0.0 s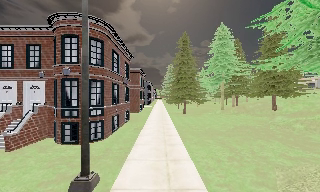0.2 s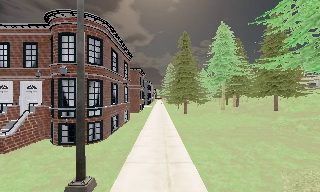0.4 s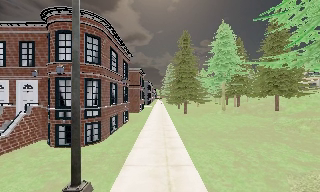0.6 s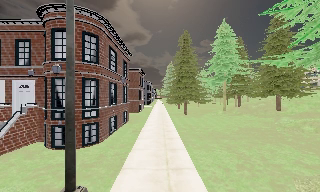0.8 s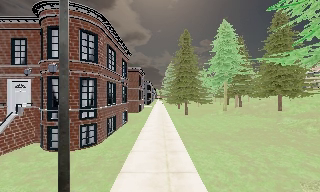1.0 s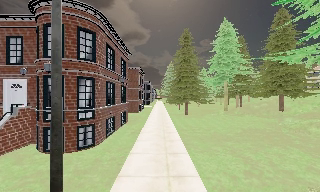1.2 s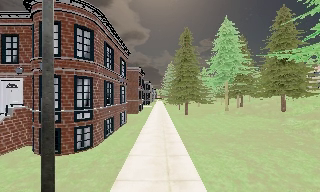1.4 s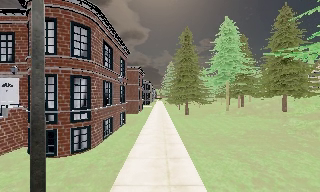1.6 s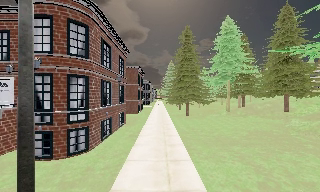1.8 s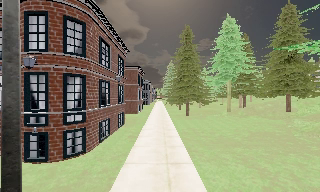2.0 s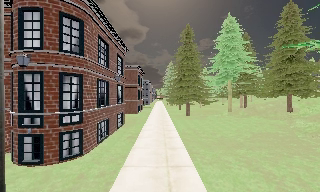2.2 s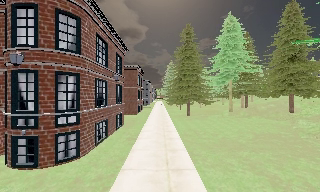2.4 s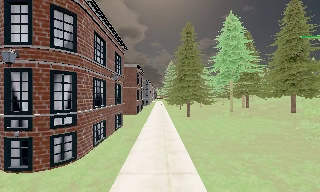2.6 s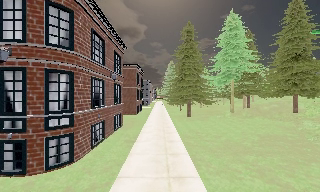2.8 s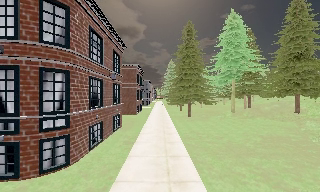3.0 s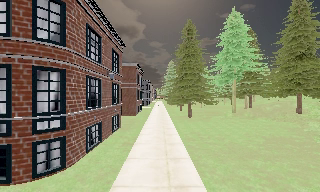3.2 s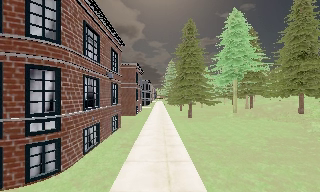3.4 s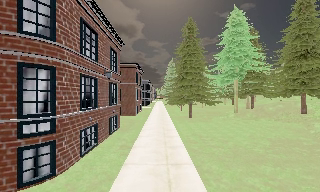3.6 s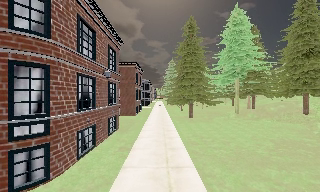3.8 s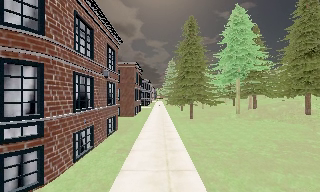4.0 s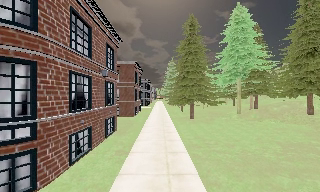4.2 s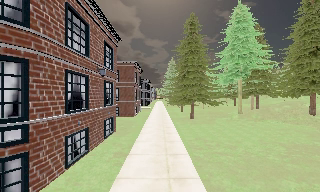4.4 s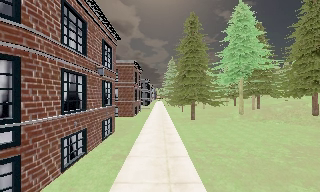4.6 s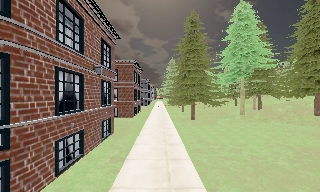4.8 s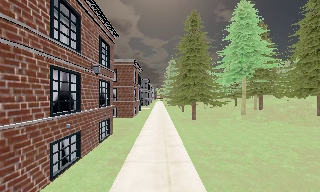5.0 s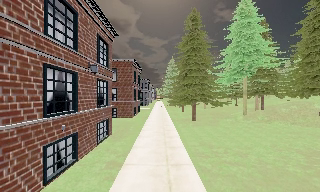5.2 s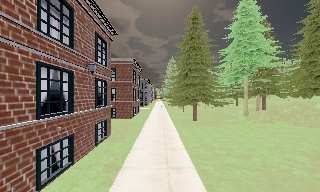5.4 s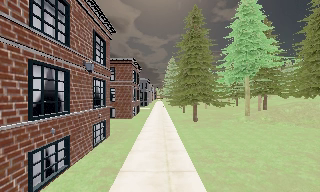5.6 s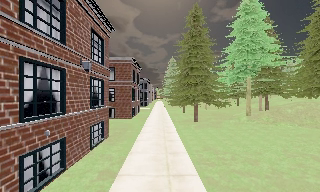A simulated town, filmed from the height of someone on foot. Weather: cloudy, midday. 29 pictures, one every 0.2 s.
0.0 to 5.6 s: The camera travels forward, about 7 m, so what stands in front looms larger.
The film runs forward here.
